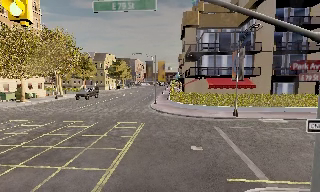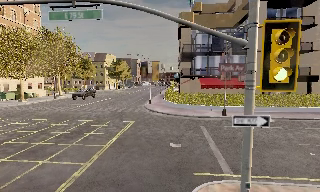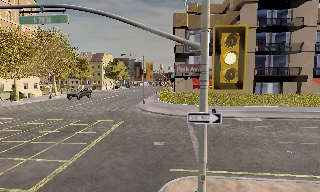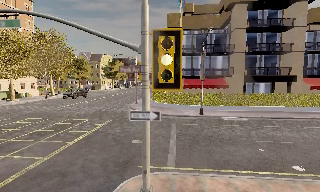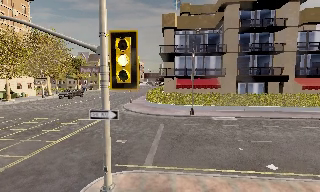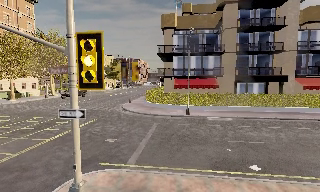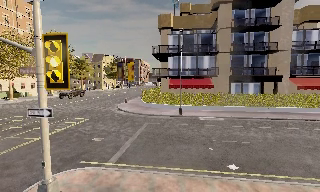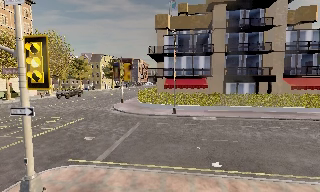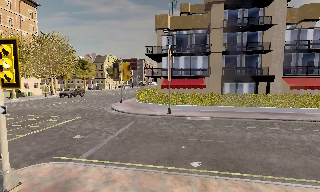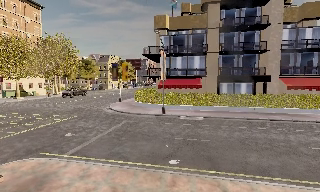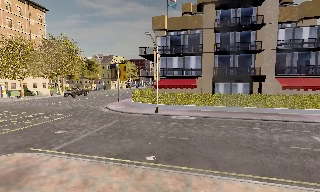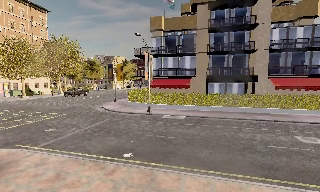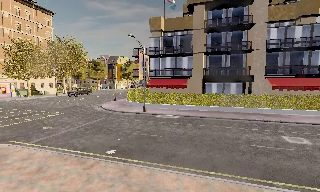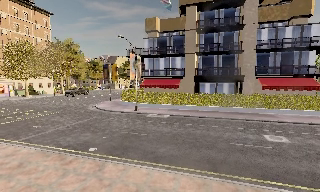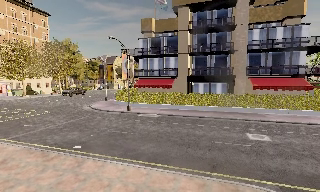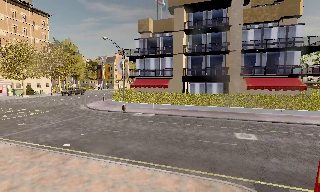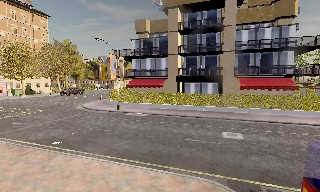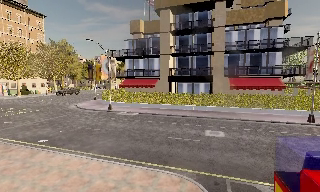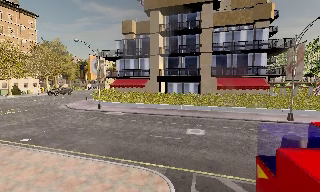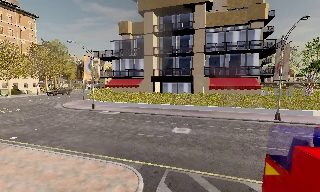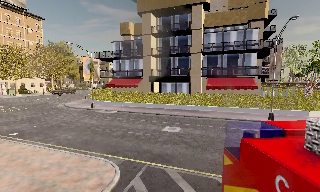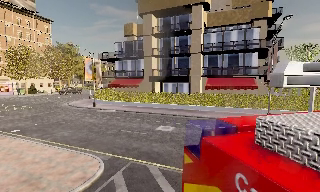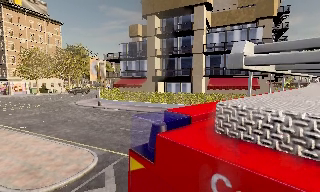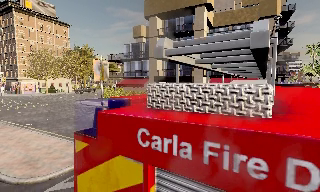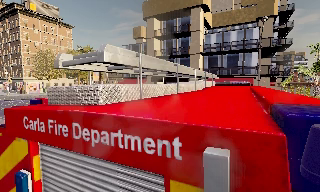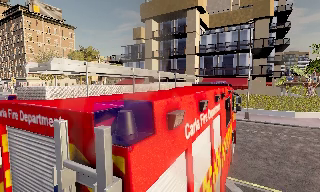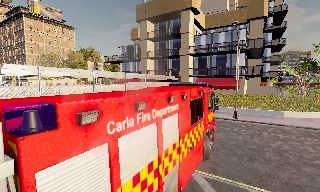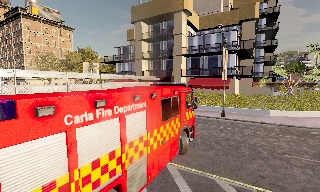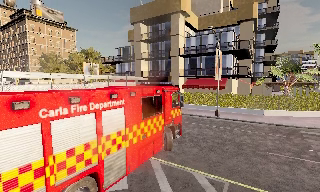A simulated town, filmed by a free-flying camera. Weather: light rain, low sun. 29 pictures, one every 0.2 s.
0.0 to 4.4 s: The camera pans to its left, which is counterclockwise from overhead, by about 20 degrees. It travels to its right, about 25 m, so close, fixed things drift to the left.
4.4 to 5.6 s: The camera travels to its right and backward, about 6 m, so close, fixed things drift to the left.
The film runs forward here.
